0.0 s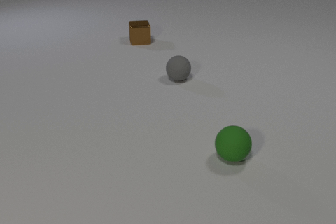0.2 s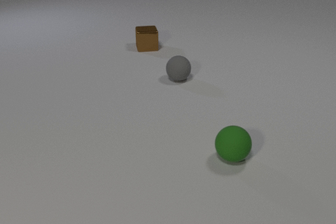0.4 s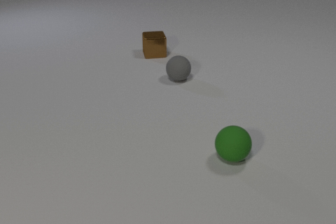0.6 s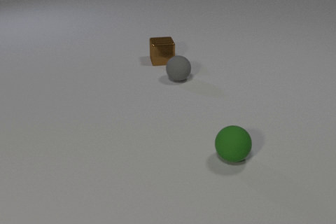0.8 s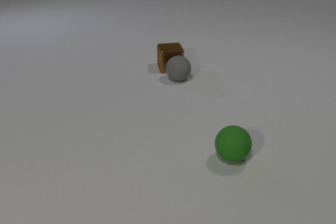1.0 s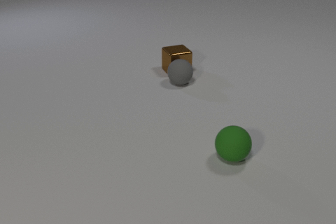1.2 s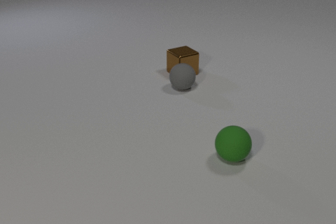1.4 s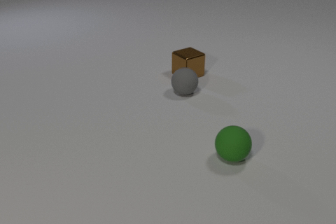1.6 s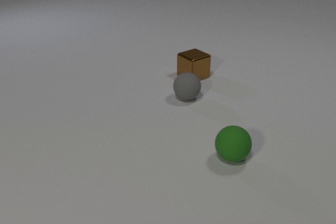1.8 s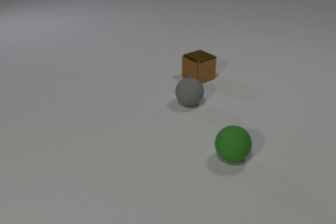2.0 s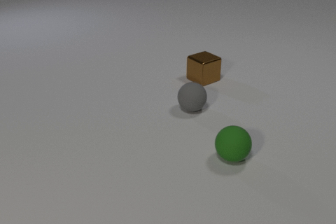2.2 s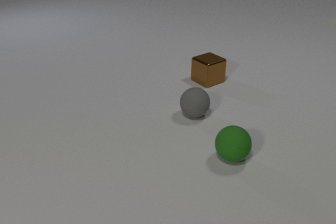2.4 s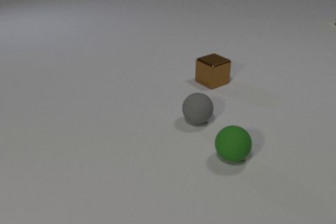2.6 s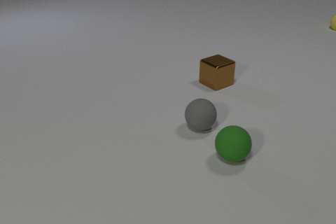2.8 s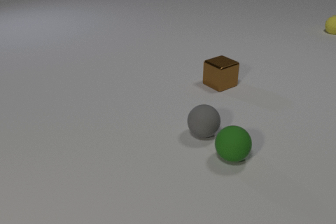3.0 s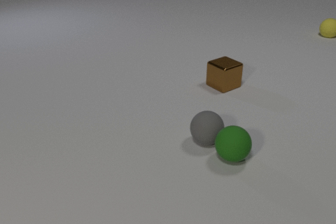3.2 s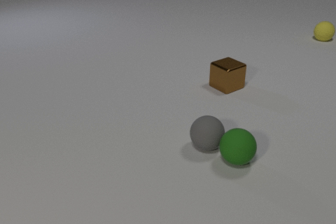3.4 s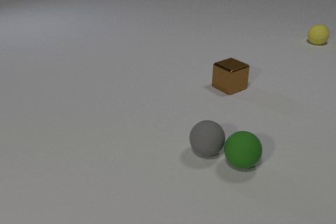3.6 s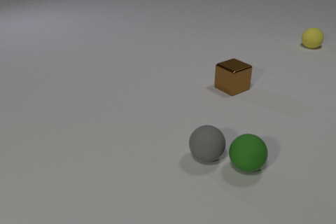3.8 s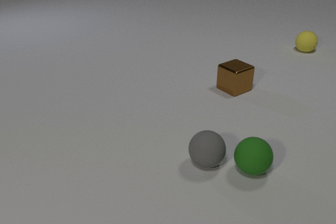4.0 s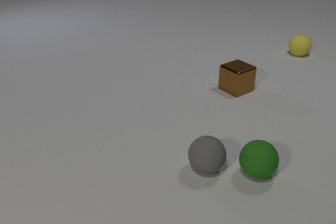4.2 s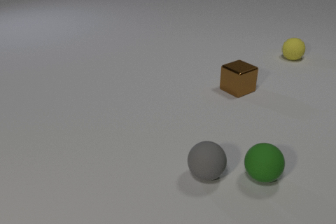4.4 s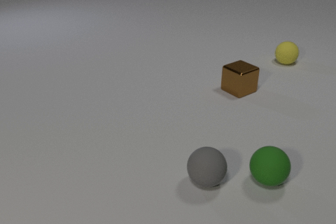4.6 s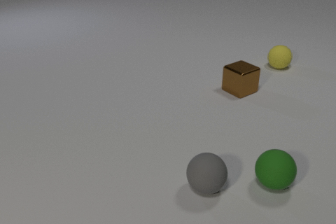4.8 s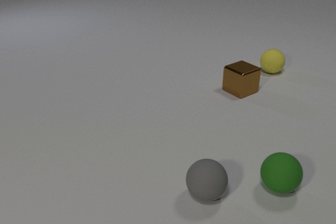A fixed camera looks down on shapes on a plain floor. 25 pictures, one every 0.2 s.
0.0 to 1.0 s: The brown metal cube slides toward the camera and to the right. The gray rubber sphere rolls toward the camera. The brown metal cube and the gray rubber sphere collide.
1.0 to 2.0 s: The brown metal cube slides to the right and toward the camera. The gray rubber sphere rolls toward the camera.
2.0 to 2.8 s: The brown metal cube slides to the right and toward the camera. The gray rubber sphere rolls toward the camera. The yellow rubber sphere comes in at the right edge, rolls toward the camera.
2.8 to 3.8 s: The brown metal cube slides to the right and toward the camera. The gray rubber sphere rolls toward the camera. The yellow rubber sphere rolls toward the camera. The green rubber sphere rolls to the right and toward the camera. The gray rubber sphere and the green rubber sphere collide.
3.8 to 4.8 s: The brown metal cube slides to the right. The gray rubber sphere rolls toward the camera. The yellow rubber sphere rolls toward the camera and to the left. The green rubber sphere rolls to the right and toward the camera.
How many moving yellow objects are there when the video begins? 0.
Are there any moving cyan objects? no.
What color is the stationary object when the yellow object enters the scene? green.
